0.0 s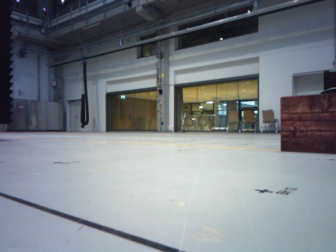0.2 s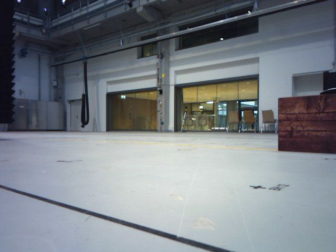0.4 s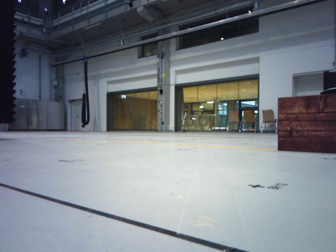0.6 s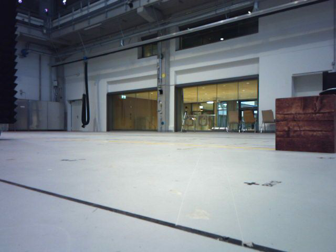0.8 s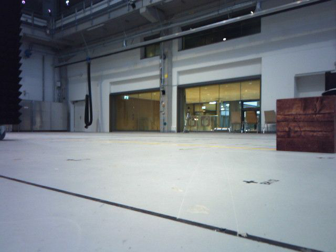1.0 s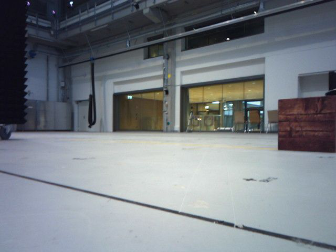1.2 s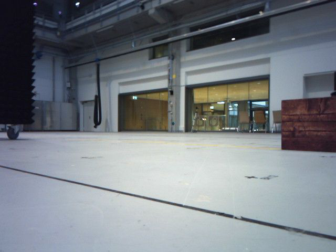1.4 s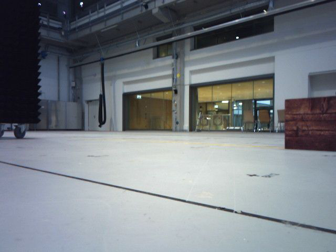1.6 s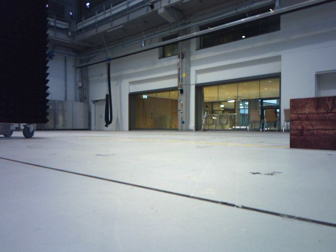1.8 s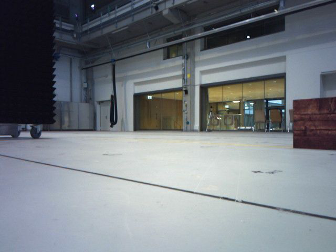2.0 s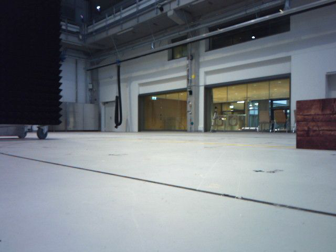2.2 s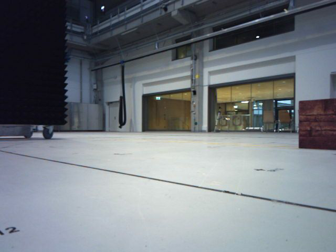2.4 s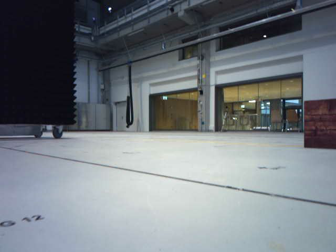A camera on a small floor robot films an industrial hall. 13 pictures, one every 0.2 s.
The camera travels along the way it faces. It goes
backward.
0.0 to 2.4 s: The camera travels backward, about 0.5 m, so what stands in front gets smaller.
The film runs backward here.
